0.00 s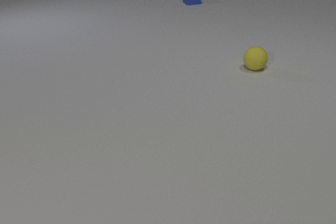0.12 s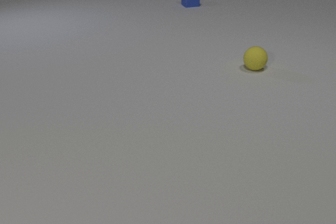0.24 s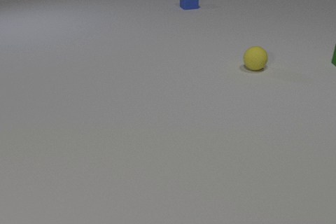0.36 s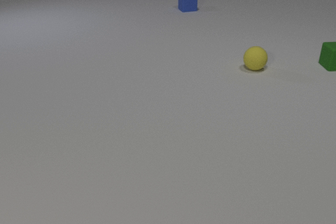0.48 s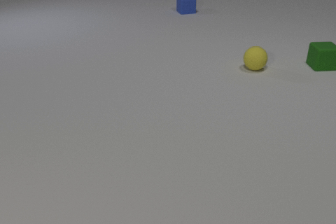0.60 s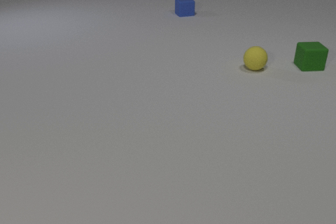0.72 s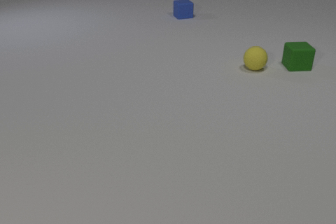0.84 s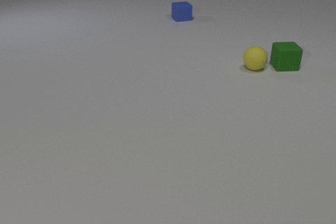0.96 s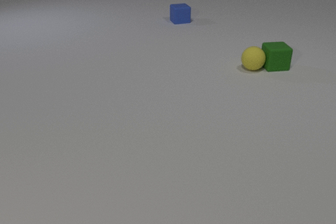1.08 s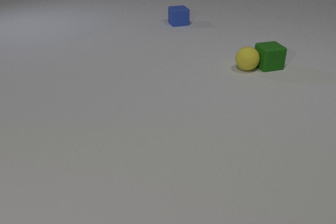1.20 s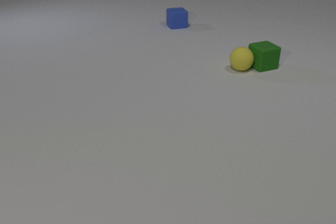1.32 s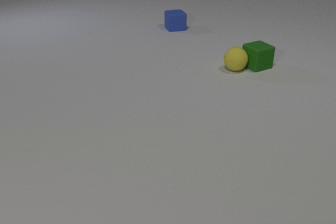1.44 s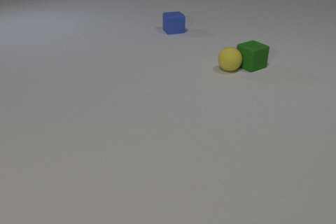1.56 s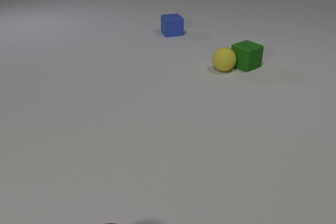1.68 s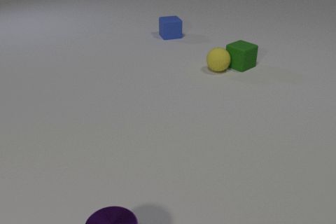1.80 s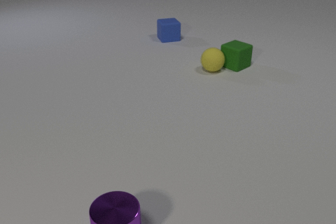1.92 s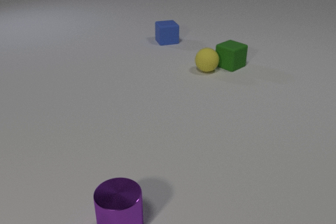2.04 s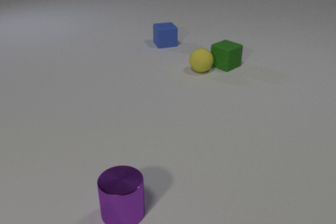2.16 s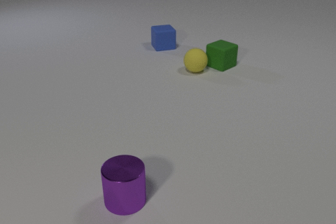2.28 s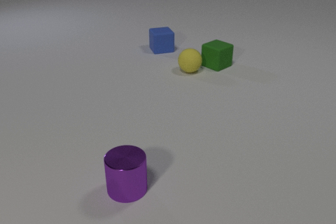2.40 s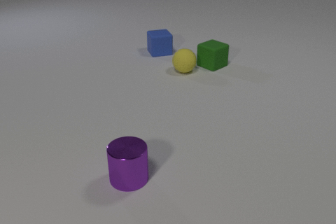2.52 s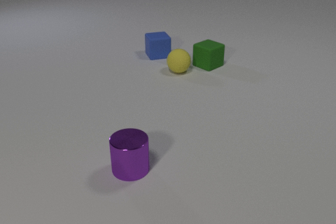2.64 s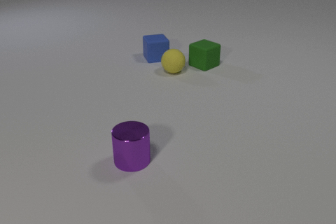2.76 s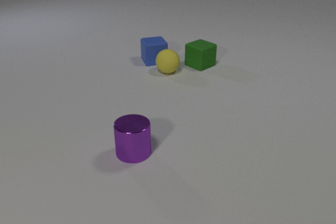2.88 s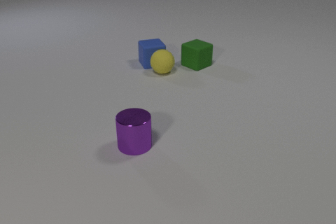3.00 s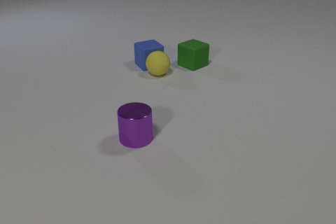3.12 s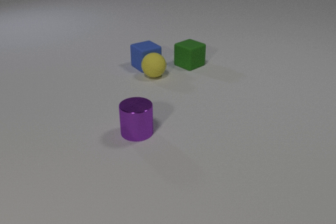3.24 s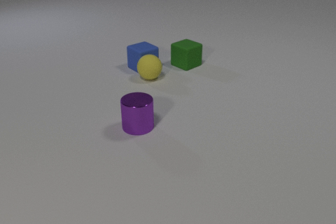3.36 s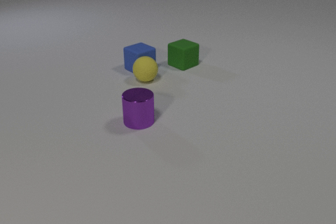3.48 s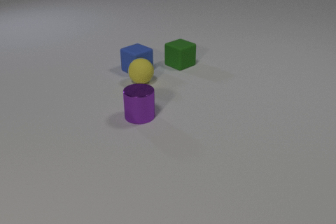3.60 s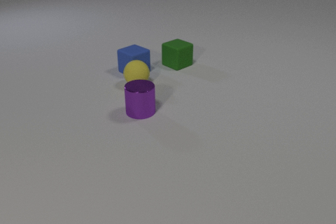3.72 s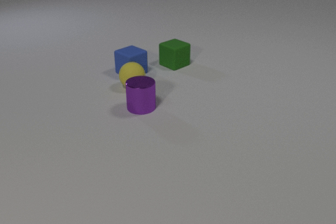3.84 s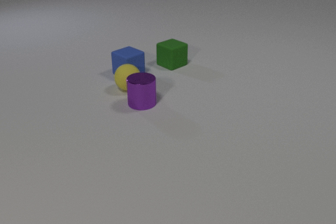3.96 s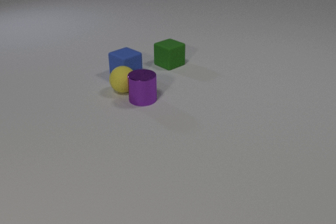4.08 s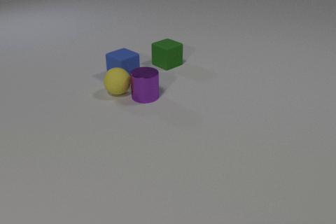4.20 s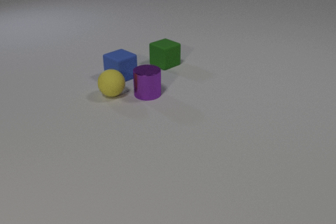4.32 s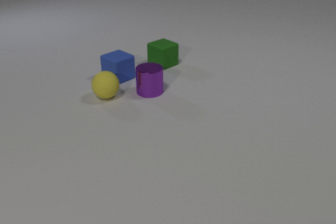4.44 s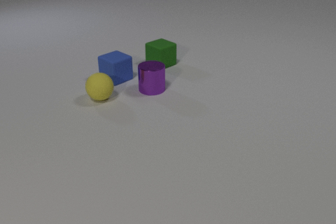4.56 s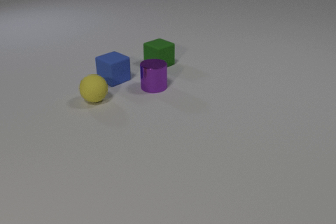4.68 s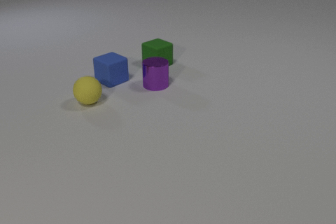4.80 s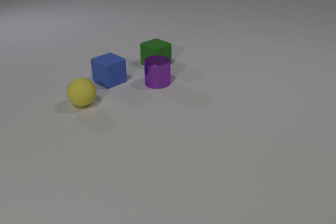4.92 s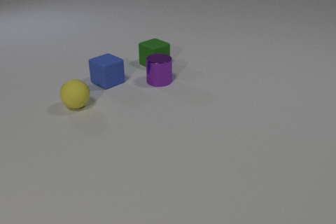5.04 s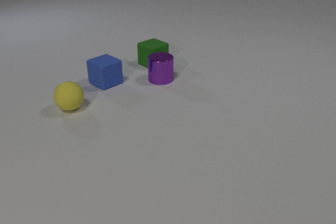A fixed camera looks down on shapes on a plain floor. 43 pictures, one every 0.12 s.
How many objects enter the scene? 2.
Are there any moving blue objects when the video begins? yes.
How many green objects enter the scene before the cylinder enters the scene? 1.
0.00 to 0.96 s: The green rubber cube comes in at the right edge, slides to the left. The blue rubber cube slides toward the camera. The green rubber cube and the yellow rubber sphere collide.
0.96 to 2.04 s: The green rubber cube slides to the left, spins counterclockwise seen from above by about 30 degrees, its near face sliding to the right. The yellow rubber sphere rolls to the left. The blue rubber cube slides toward the camera. The purple metal cylinder comes in at the bottom edge, slides away from the camera.
2.04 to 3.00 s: The green rubber cube slides to the left. The yellow rubber sphere rolls to the left. The blue rubber cube slides toward the camera. The purple metal cylinder slides away from the camera. The yellow rubber sphere and the blue rubber cube collide.
3.00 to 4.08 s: The green rubber cube slides to the left. The yellow rubber sphere rolls toward the camera and to the left. The blue rubber cube slides to the left and toward the camera. The purple metal cylinder slides away from the camera. The yellow rubber sphere and the purple metal cylinder collide.
4.08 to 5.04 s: The green rubber cube slides to the left. The yellow rubber sphere rolls to the left and toward the camera. The blue rubber cube slides to the left and toward the camera. The purple metal cylinder slides away from the camera and to the right.
